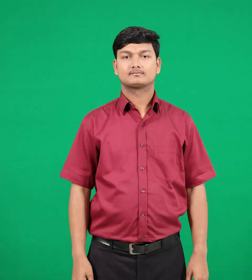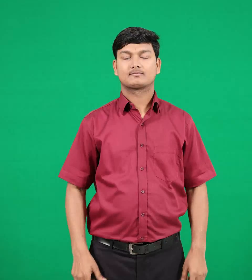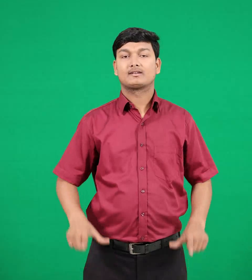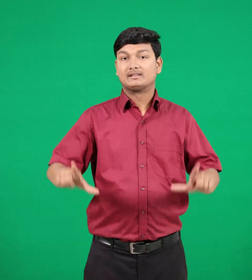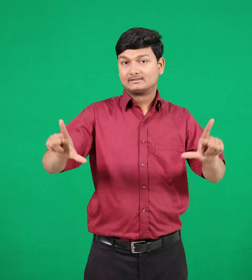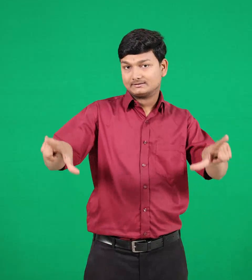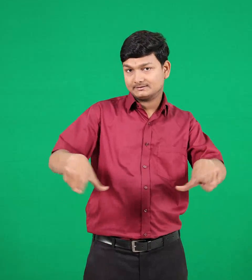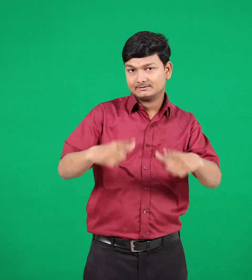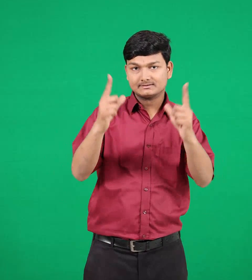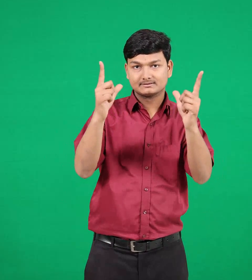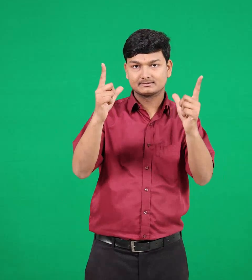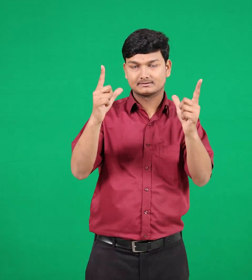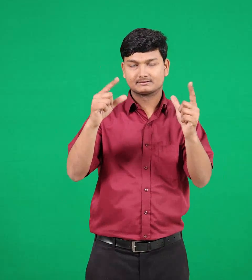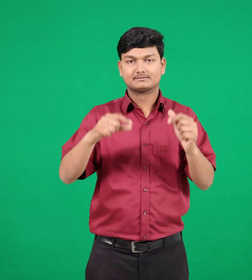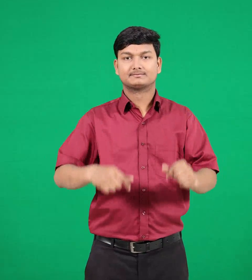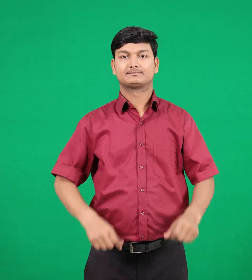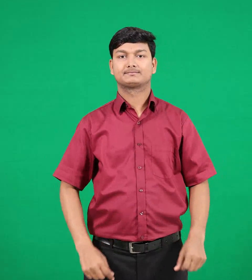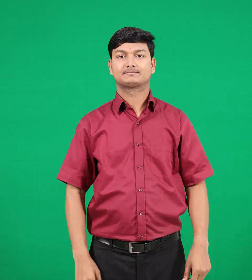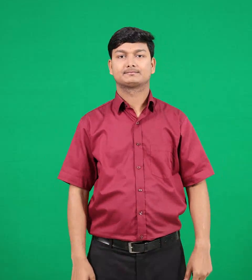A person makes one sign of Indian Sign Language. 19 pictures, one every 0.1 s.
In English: tree
